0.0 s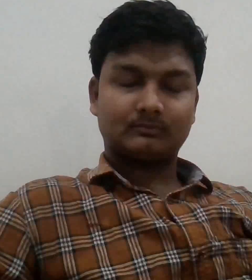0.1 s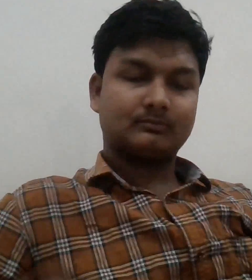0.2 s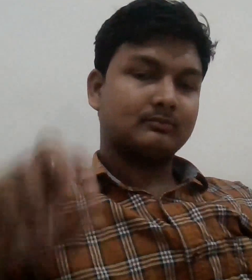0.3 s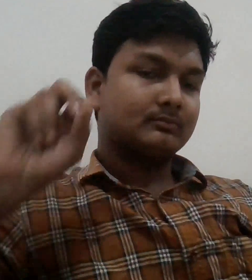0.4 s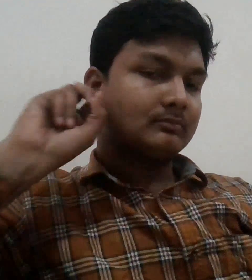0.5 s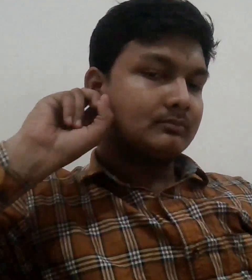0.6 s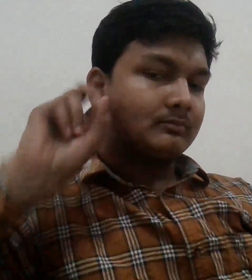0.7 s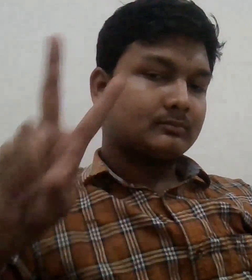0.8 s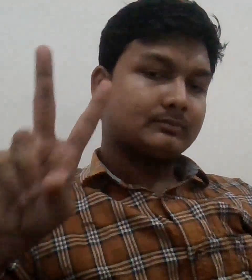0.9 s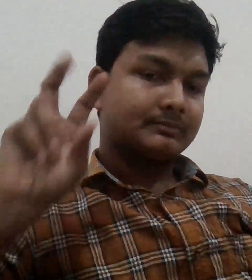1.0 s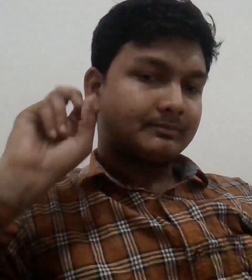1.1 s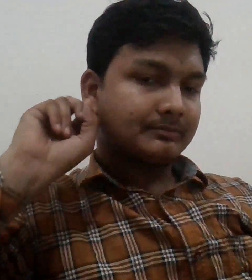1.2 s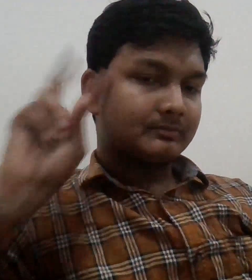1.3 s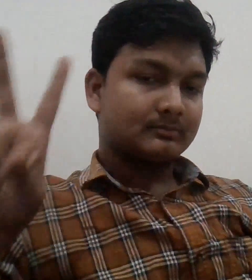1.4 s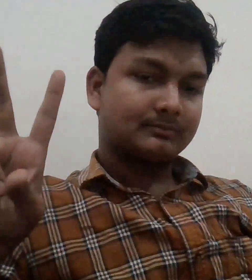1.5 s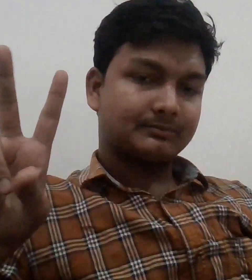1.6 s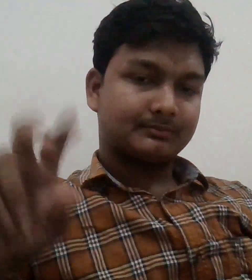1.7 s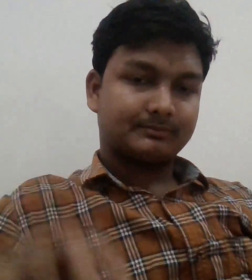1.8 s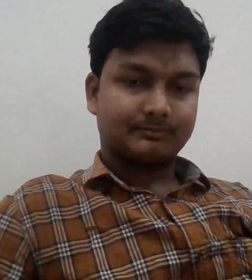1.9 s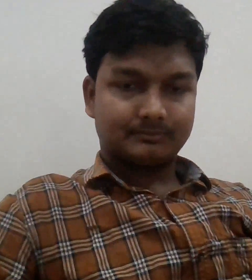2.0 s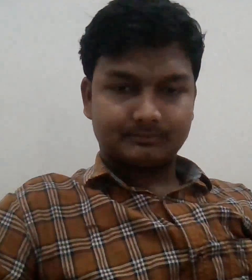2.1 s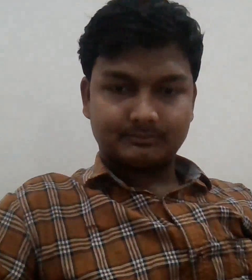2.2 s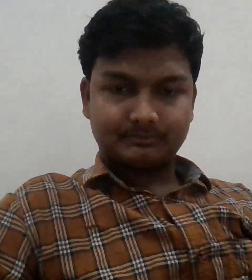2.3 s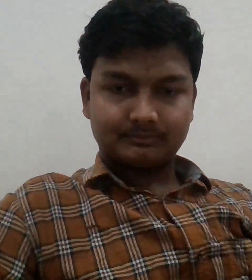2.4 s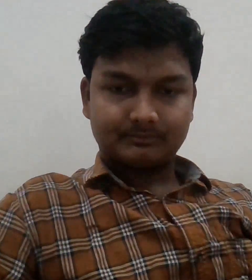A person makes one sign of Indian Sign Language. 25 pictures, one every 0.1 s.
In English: simon
